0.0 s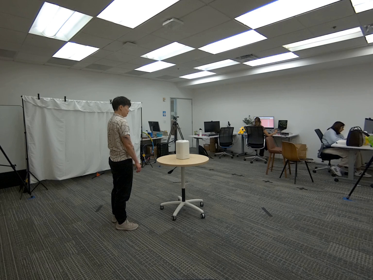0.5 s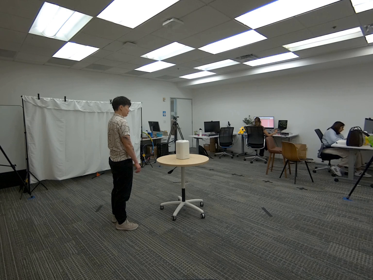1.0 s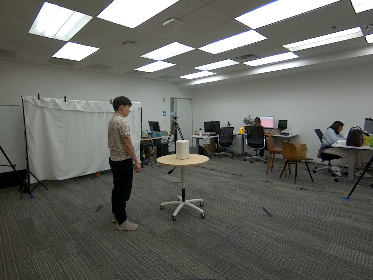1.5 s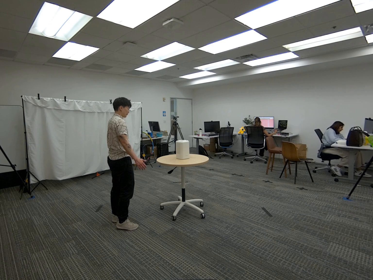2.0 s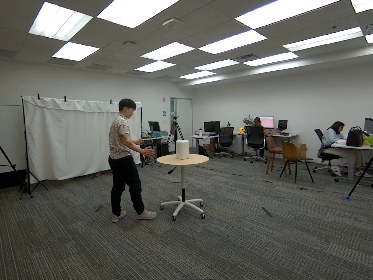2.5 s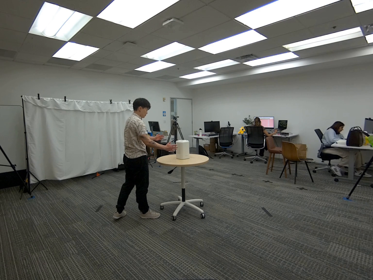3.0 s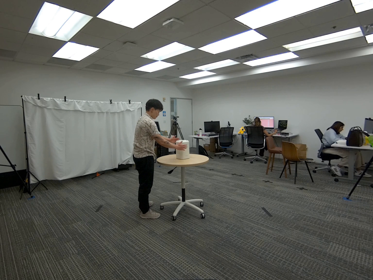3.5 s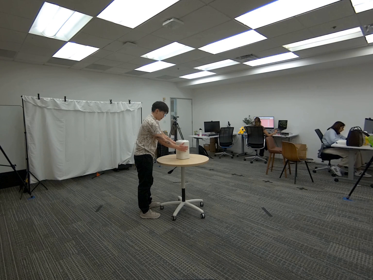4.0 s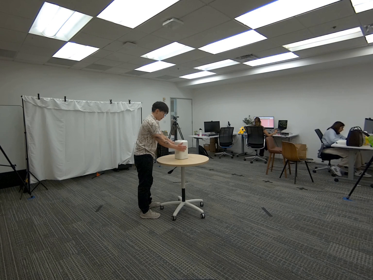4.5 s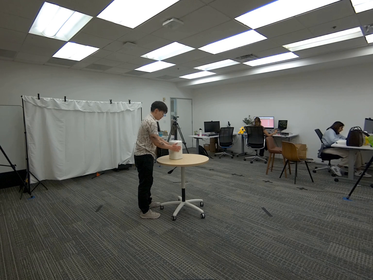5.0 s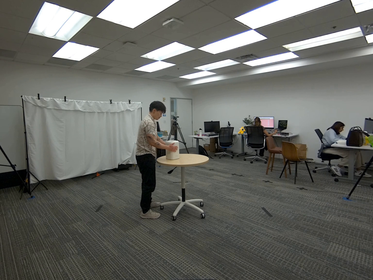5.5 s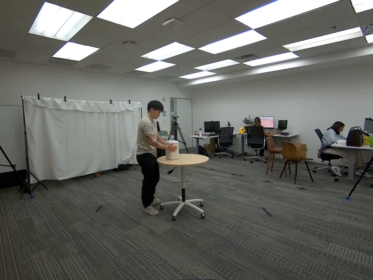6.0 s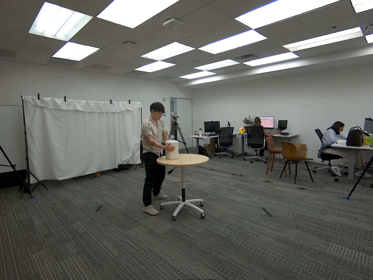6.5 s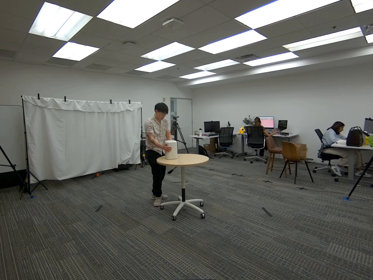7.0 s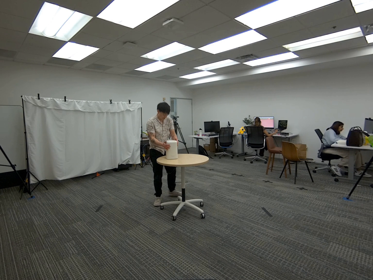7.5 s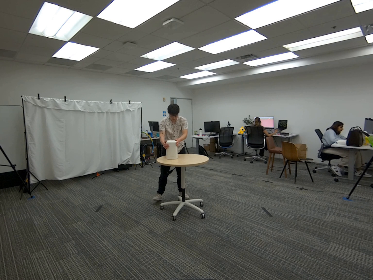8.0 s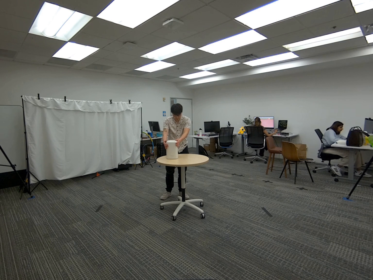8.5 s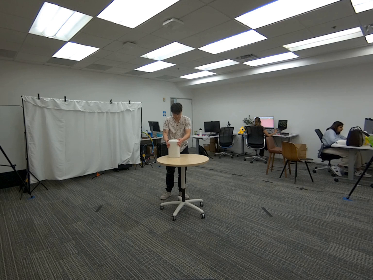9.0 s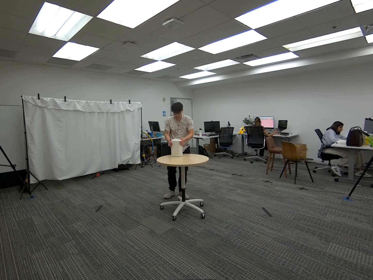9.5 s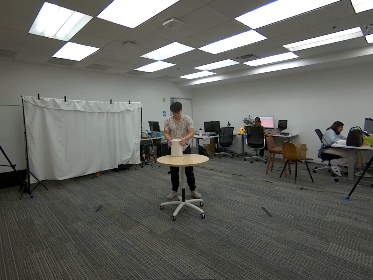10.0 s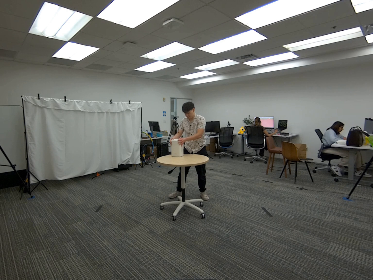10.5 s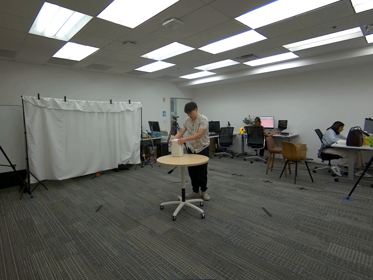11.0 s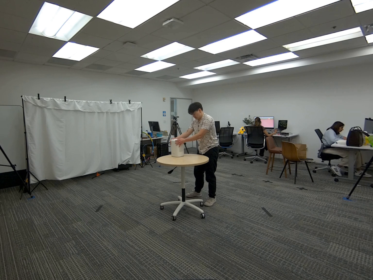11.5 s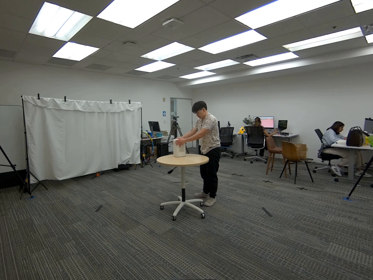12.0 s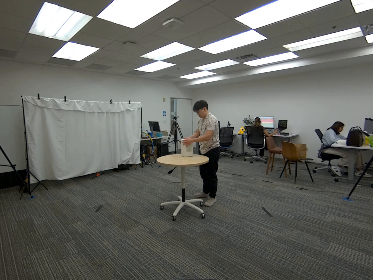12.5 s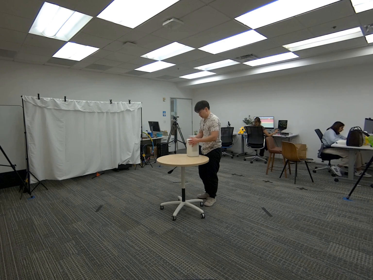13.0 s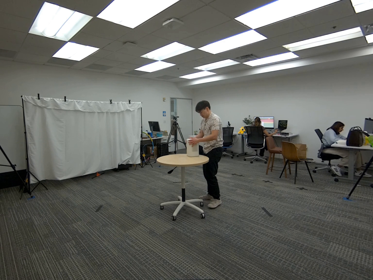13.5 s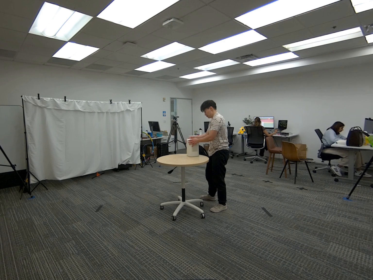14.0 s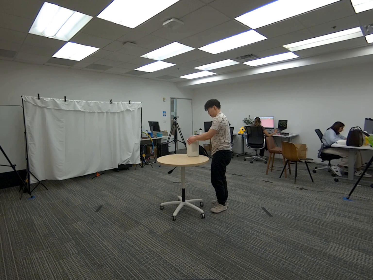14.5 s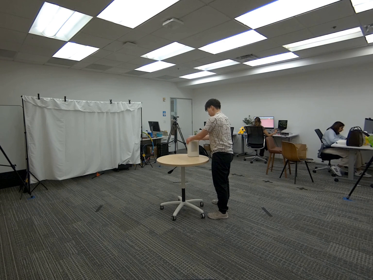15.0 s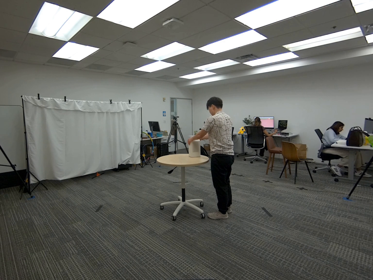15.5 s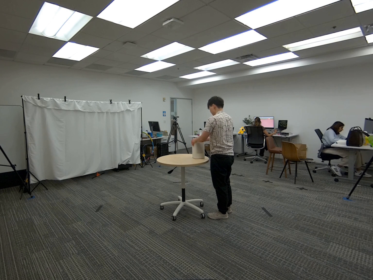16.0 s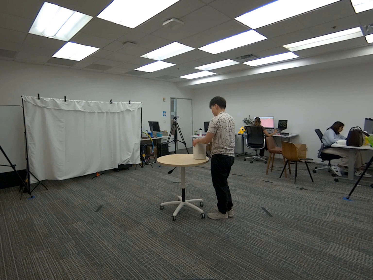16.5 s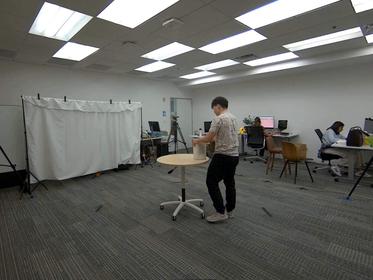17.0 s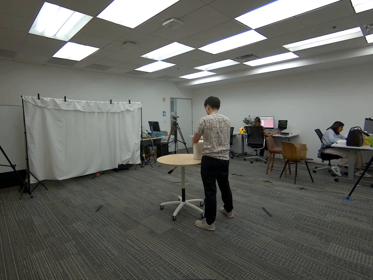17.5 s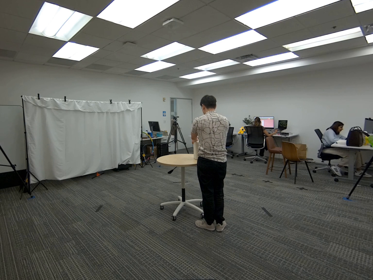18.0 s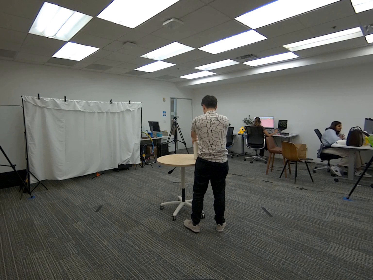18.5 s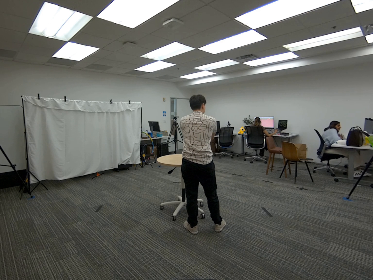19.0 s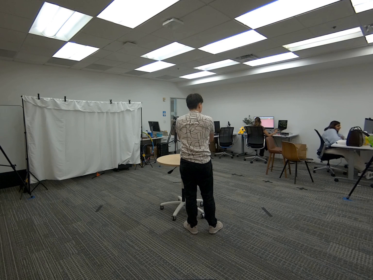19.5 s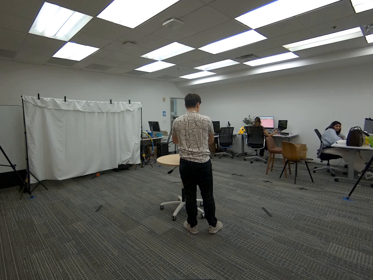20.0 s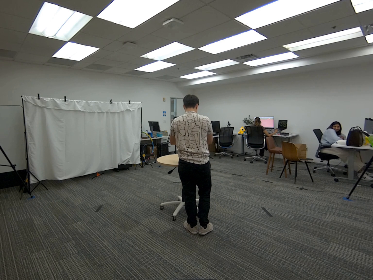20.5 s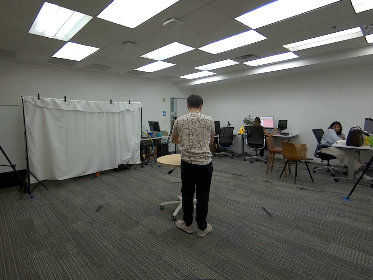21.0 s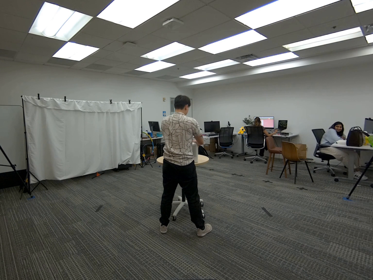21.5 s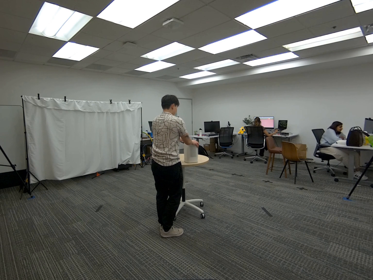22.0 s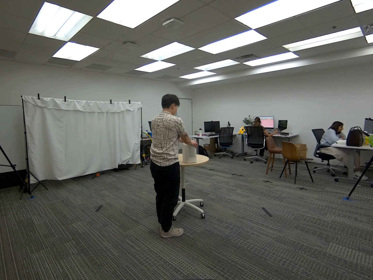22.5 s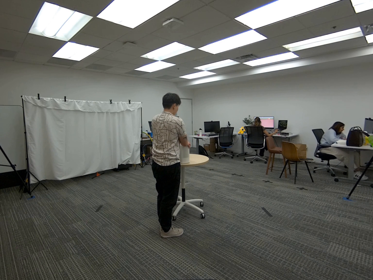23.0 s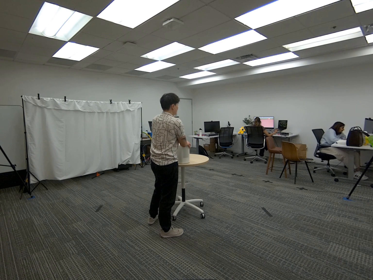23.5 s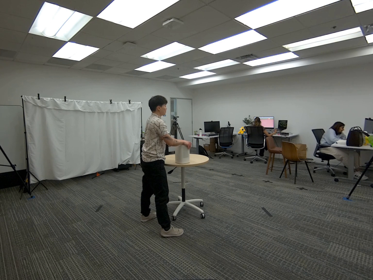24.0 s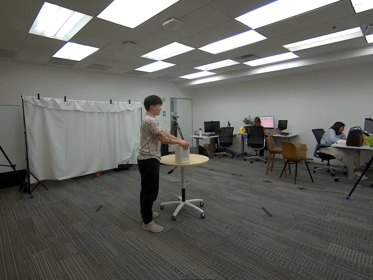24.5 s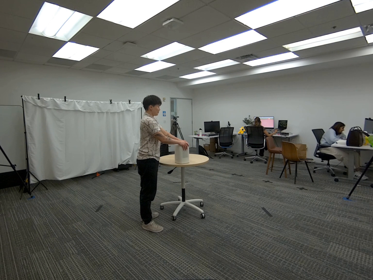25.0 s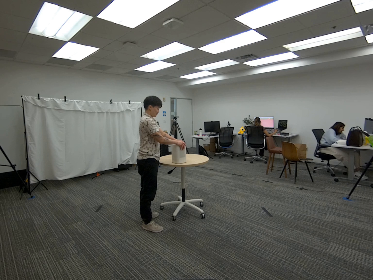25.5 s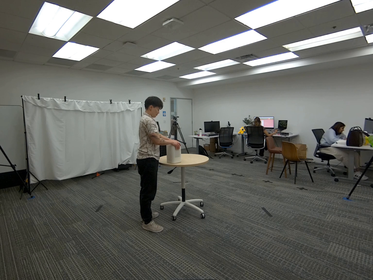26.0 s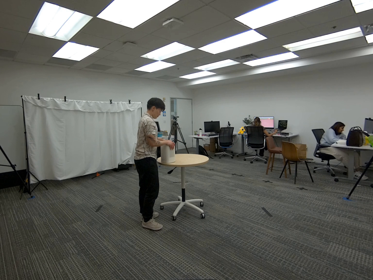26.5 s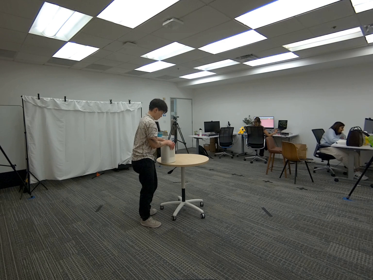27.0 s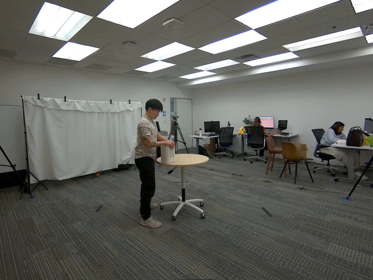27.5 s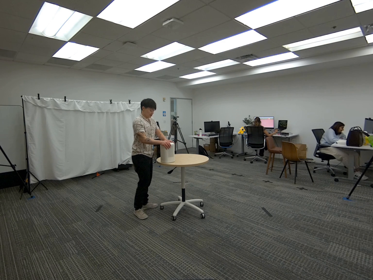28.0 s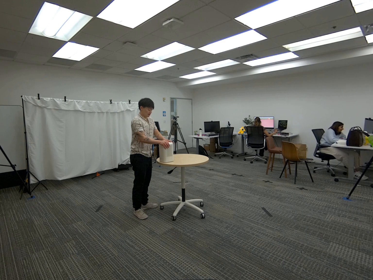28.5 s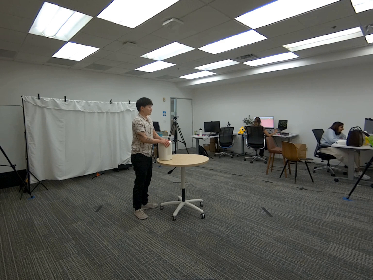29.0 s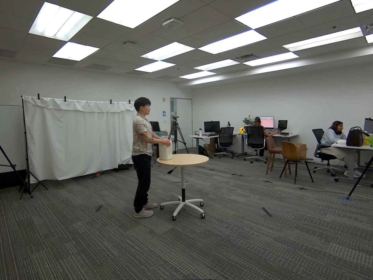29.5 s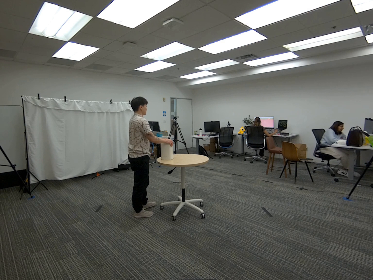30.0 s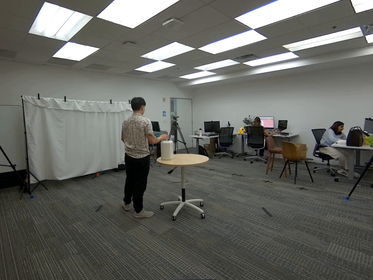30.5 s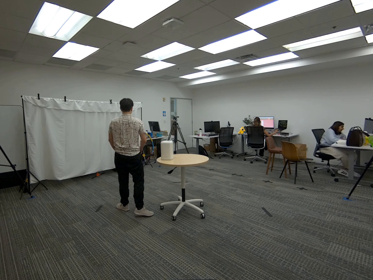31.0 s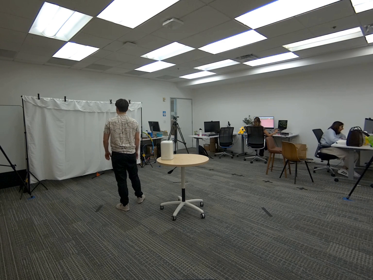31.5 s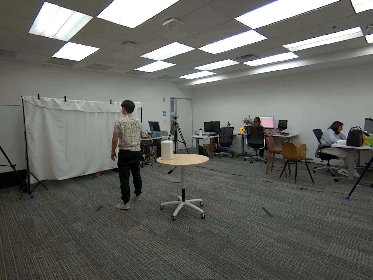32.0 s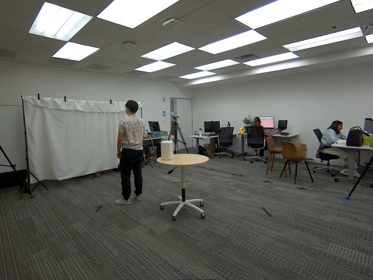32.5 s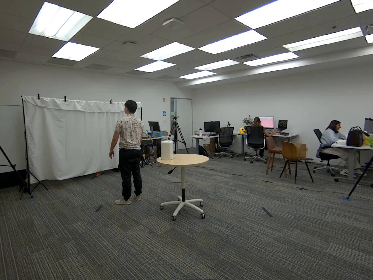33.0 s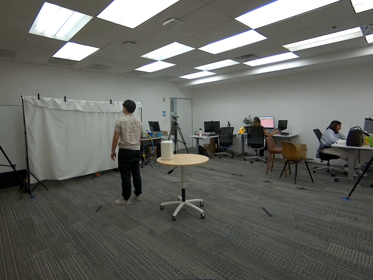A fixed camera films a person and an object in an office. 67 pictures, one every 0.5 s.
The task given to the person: Walk over to the Air Purifier on the round table and pull purifier towards you with both hands while walking around the table.
